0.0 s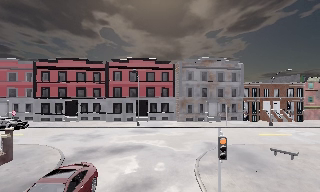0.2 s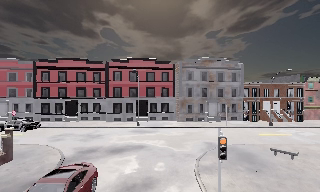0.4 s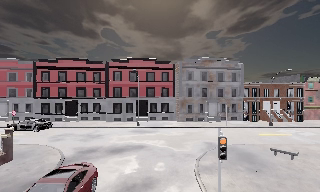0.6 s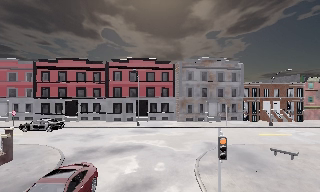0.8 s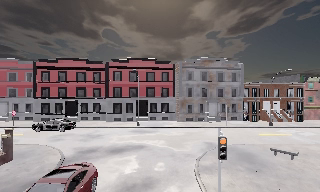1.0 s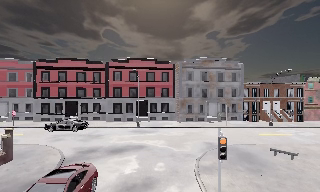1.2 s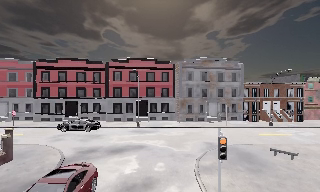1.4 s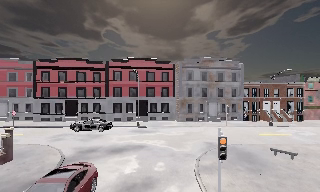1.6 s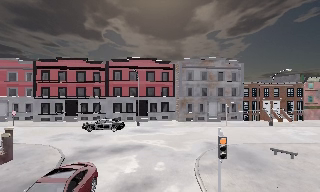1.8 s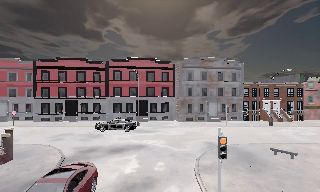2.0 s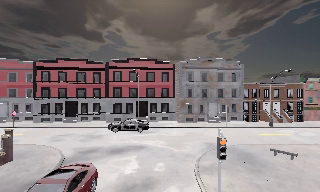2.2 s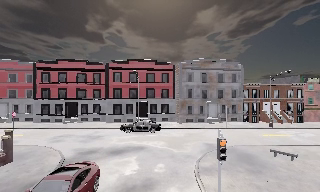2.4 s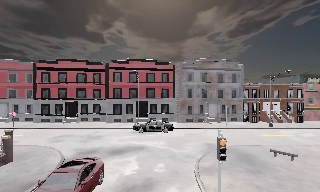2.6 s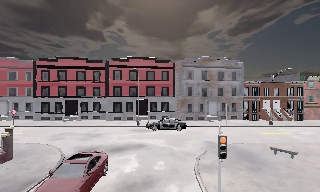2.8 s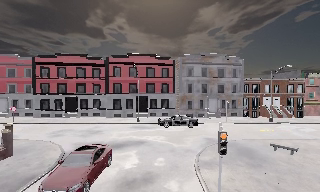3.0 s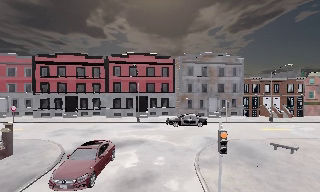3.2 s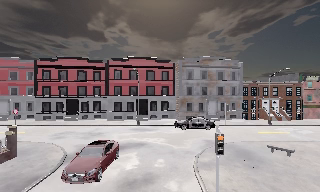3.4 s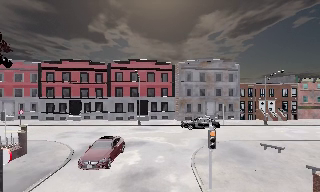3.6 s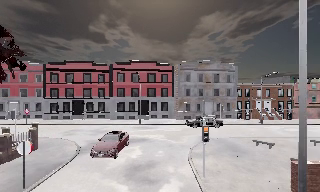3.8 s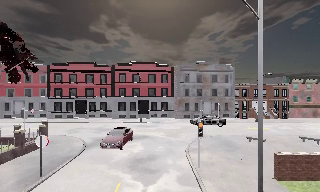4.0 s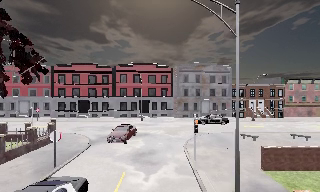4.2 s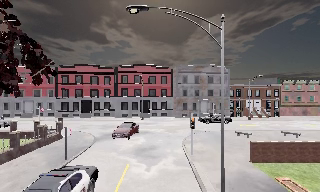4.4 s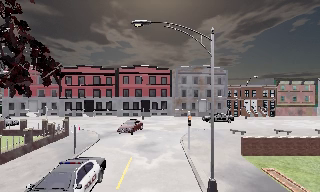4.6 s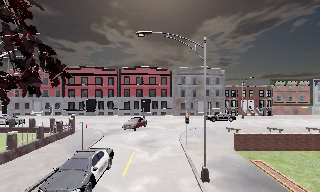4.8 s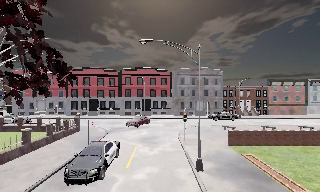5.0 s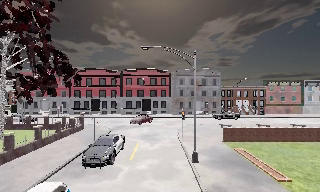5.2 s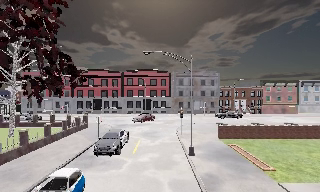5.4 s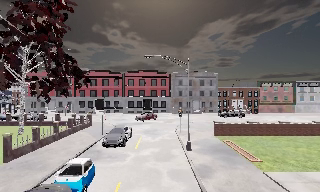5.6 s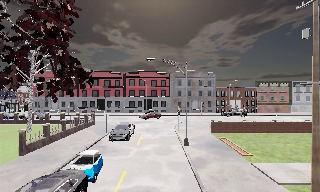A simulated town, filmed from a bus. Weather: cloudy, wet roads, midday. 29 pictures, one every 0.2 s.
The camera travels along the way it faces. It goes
backward.
0.0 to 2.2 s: The camera keeps its place and its aim.
2.2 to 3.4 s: The camera travels backward, about 1 m, so what stands in front gets smaller. It gains speed.
3.4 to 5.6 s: The camera travels backward, about 13 m, so what stands in front gets smaller.
The film runs backward here.
